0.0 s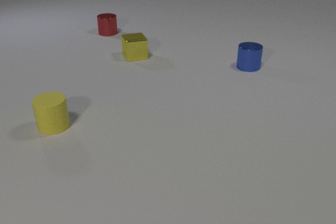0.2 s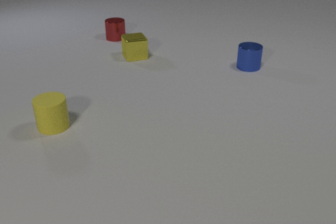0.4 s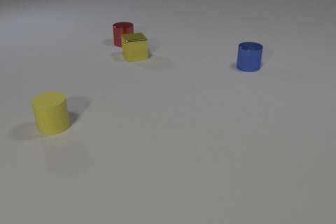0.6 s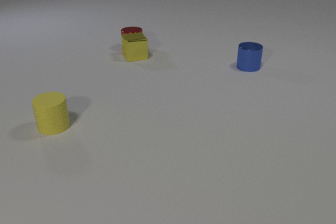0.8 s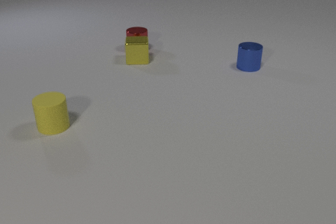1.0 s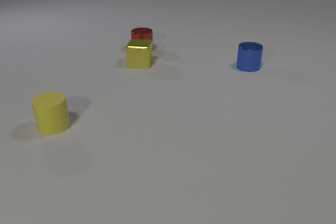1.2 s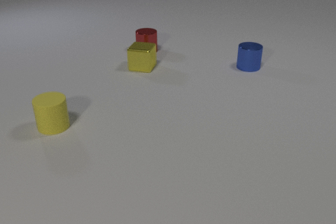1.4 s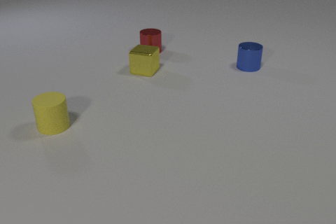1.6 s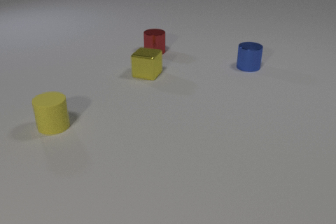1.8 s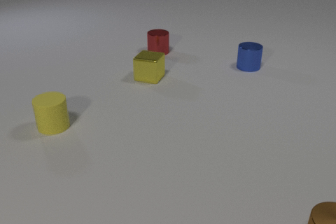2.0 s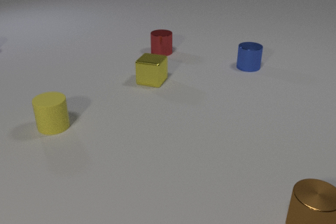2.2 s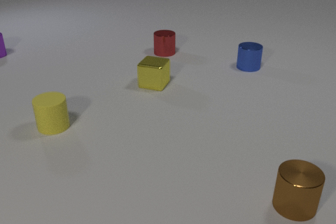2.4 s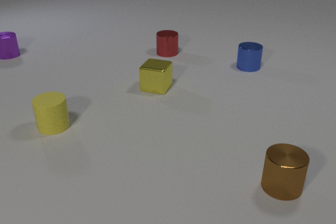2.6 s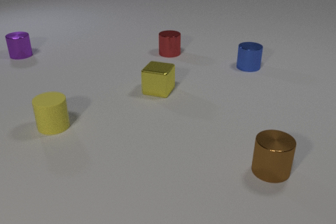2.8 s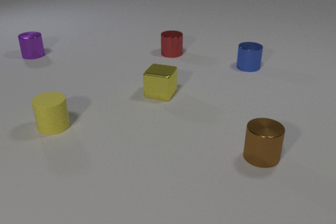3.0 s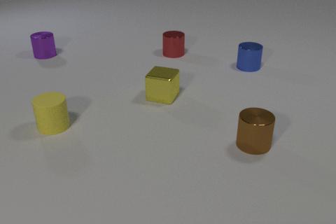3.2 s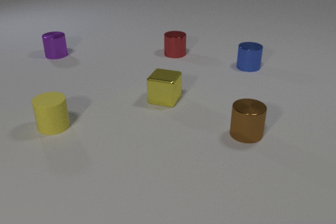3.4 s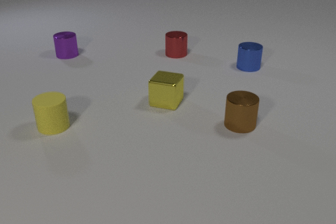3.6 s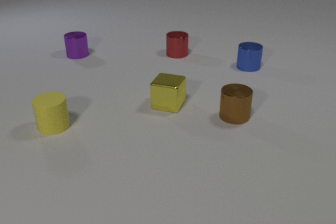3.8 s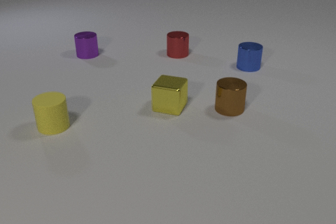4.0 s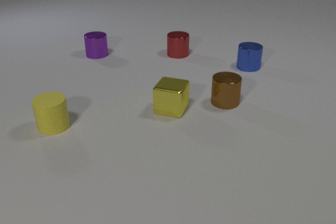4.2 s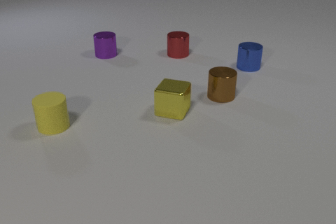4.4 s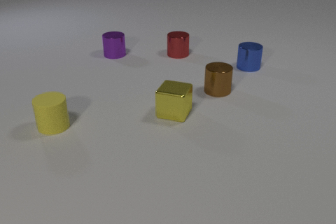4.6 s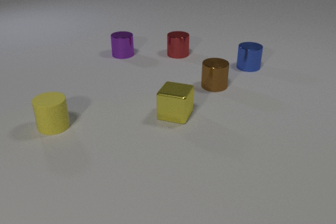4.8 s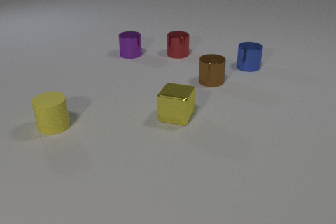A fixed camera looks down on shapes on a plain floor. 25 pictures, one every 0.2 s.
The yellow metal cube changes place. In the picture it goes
toward the camera.
The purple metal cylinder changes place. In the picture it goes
to the right.
0.0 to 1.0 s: The red metal cylinder slides toward the camera and to the right. The yellow metal cube slides toward the camera, spins so that its near face slides to the left, clockwise seen from above. The red metal cylinder and the yellow metal cube collide.
1.0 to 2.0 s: The red metal cylinder slides to the right. The yellow metal cube slides toward the camera. The brown metal cylinder comes in at the bottom edge, slides away from the camera and to the left.
2.0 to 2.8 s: The red metal cylinder slides to the right. The yellow metal cube slides toward the camera. The purple metal cylinder comes in at the left edge, slides to the right. The brown metal cylinder slides away from the camera and to the left.
2.8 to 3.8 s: The red metal cylinder slides to the right. The yellow metal cube slides toward the camera. The purple metal cylinder slides to the right. The brown metal cylinder slides away from the camera and to the left.
3.8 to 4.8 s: The yellow metal cube slides toward the camera. The purple metal cylinder slides to the right. The brown metal cylinder slides away from the camera.
What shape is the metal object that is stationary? cylinder.
How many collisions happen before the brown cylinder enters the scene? 1.
What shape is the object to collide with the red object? cube.
